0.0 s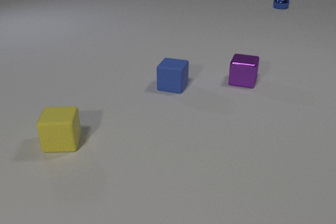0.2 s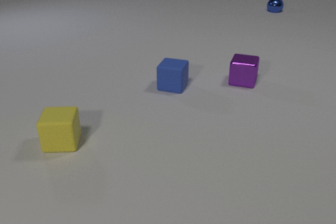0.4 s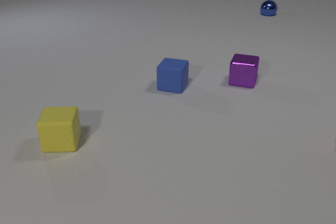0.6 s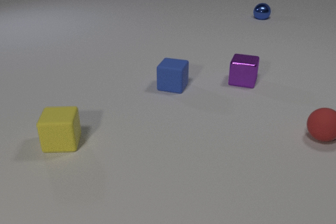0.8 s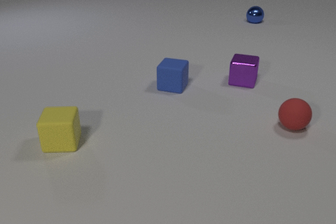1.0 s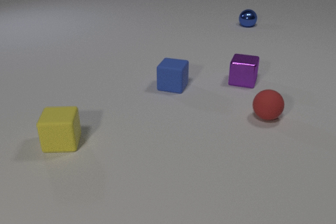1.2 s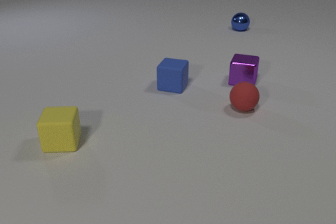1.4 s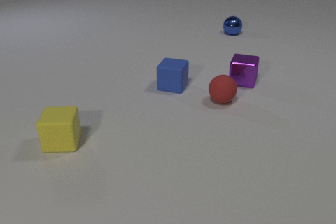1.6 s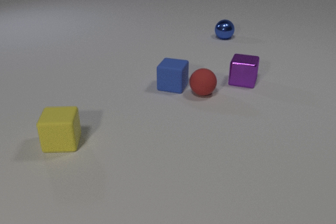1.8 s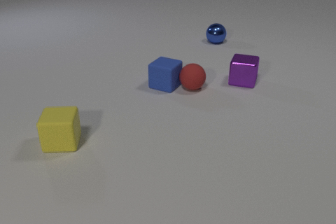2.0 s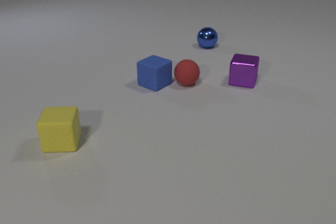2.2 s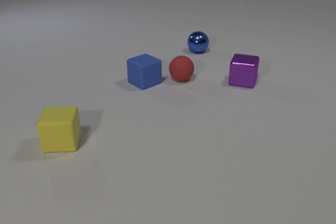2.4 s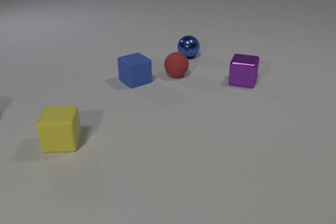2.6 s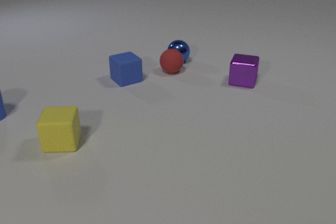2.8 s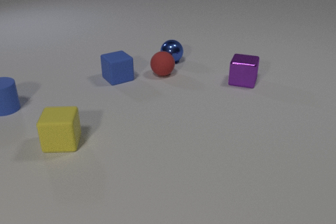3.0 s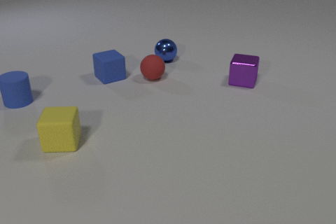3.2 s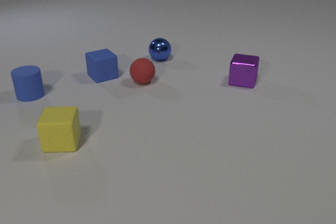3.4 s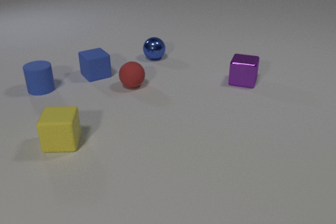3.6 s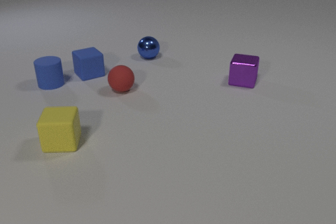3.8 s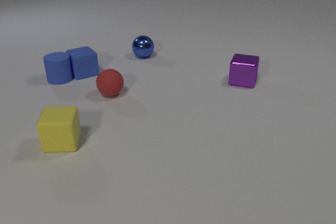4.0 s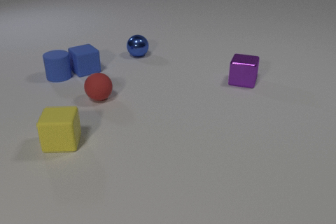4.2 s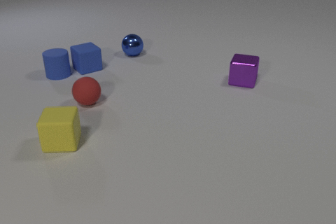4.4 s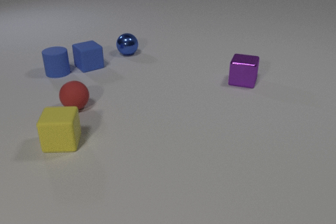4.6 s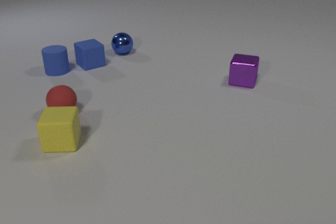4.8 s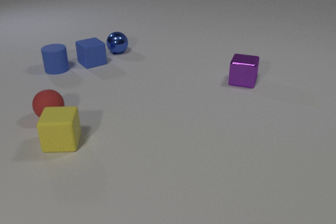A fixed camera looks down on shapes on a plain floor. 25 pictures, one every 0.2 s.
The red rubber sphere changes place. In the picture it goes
to the left.
0.0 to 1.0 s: The red rubber sphere comes in at the right edge, rolls to the left. The blue metal sphere rolls toward the camera and to the left.
1.0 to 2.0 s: The red rubber sphere rolls to the left and away from the camera. The blue rubber cube slides to the left, spins clockwise seen from above by about 15 degrees, its near face sliding to the left. The blue metal sphere rolls toward the camera and to the left. The red rubber sphere and the blue rubber cube collide.
2.0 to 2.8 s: The red rubber sphere rolls to the left and away from the camera. The blue rubber cube slides to the left and away from the camera. The blue metal sphere rolls toward the camera and to the left. The blue rubber cylinder comes in at the left edge, slides to the right and away from the camera. The red rubber sphere and the blue metal sphere collide.
2.8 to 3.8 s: The red rubber sphere rolls to the left and toward the camera. The blue rubber cube slides to the left and away from the camera. The blue metal sphere rolls to the left and away from the camera. The blue rubber cylinder slides to the right and away from the camera. The blue rubber cube and the blue rubber cylinder collide.
3.8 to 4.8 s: The red rubber sphere rolls to the left and toward the camera. The blue rubber cube slides away from the camera. The blue metal sphere rolls to the left and away from the camera. The blue rubber cylinder slides away from the camera.
How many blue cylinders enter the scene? 1.
How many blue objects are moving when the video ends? 3.
How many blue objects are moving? 3.
